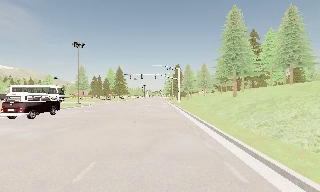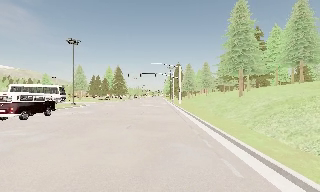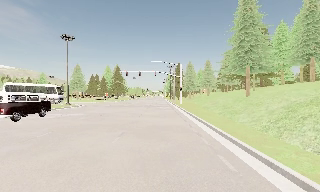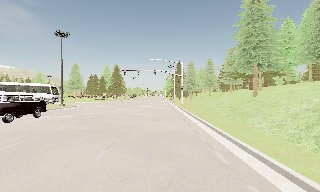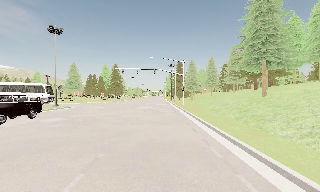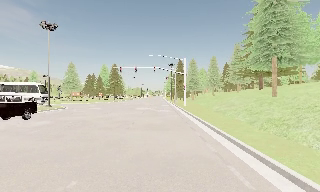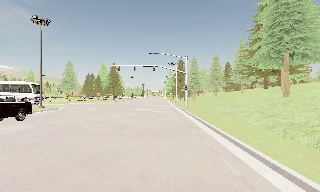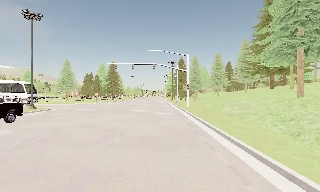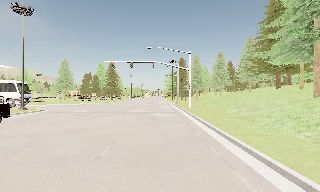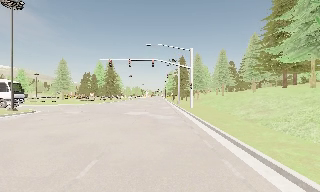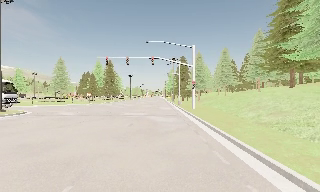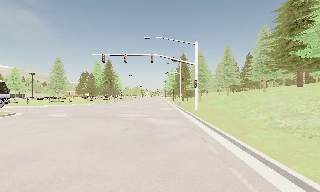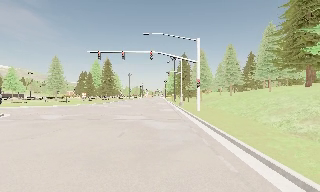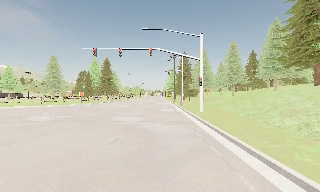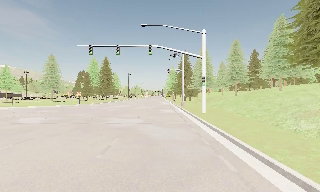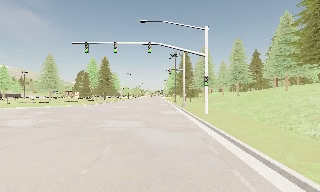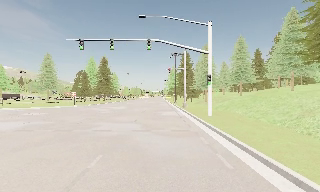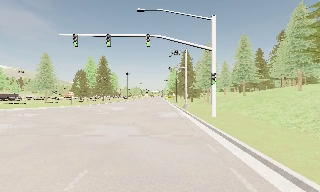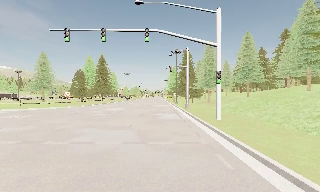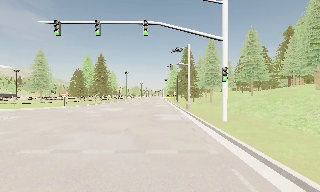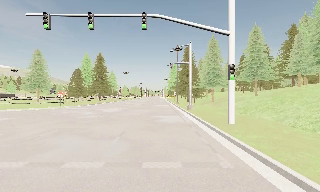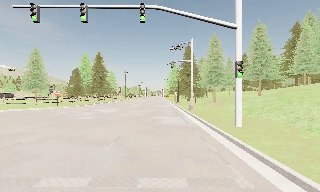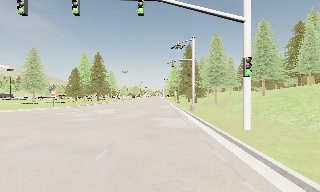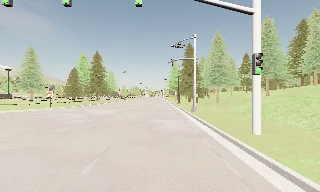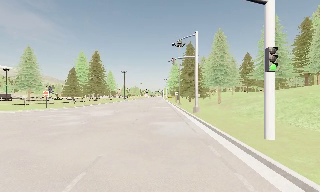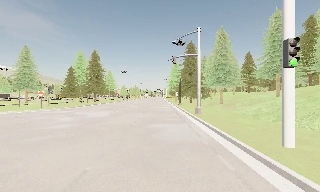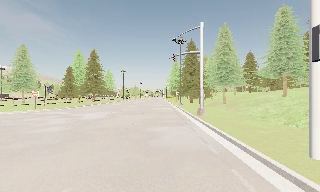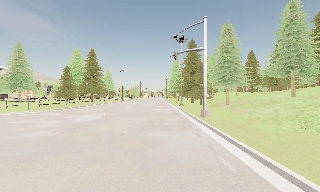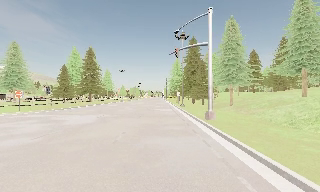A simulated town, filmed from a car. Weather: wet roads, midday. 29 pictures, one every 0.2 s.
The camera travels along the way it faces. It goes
forward.
0.0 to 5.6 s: The camera travels forward, about 35 m, so what stands in front looms larger. It loses speed.
The film runs forward here.
